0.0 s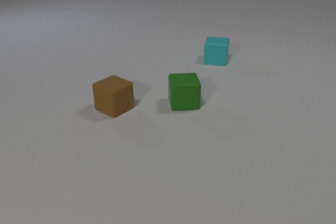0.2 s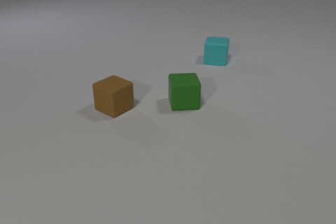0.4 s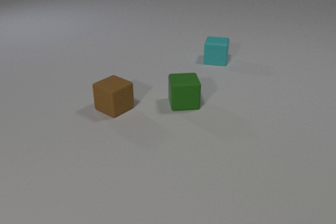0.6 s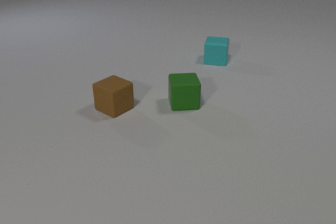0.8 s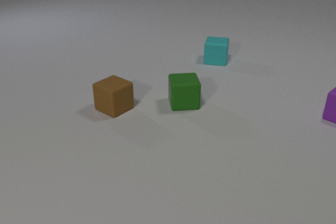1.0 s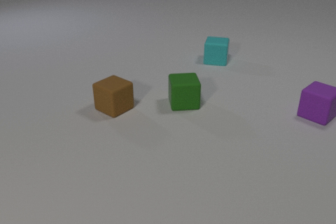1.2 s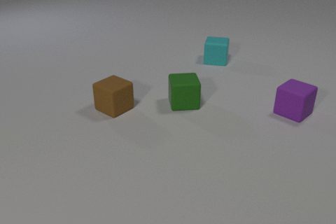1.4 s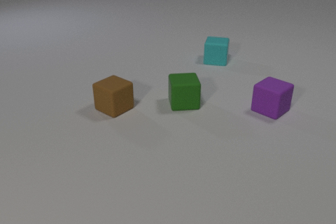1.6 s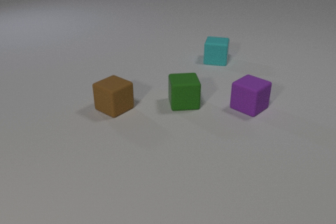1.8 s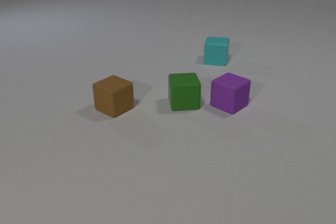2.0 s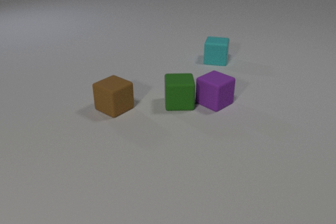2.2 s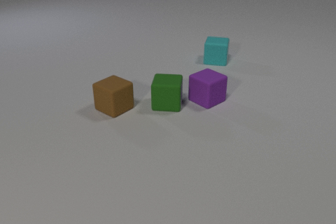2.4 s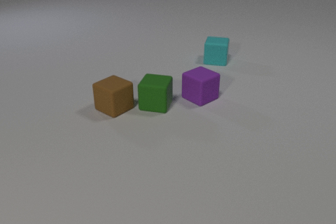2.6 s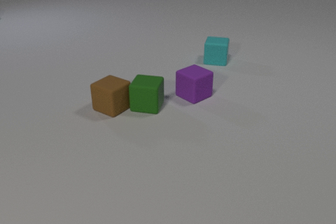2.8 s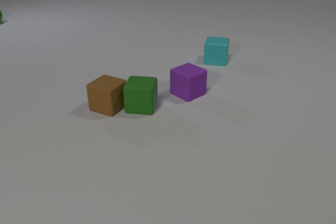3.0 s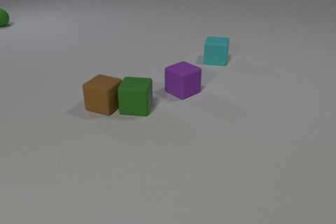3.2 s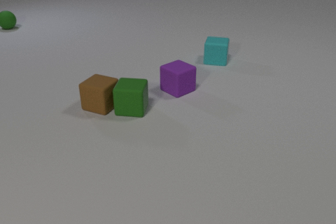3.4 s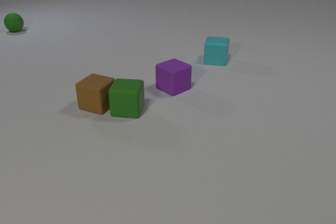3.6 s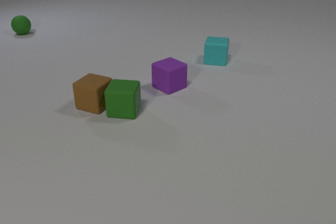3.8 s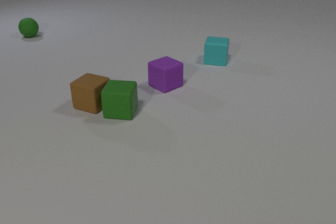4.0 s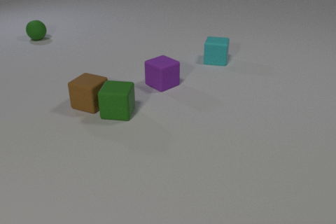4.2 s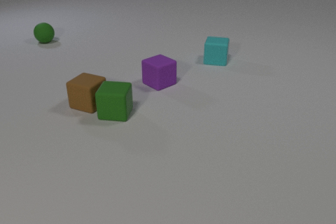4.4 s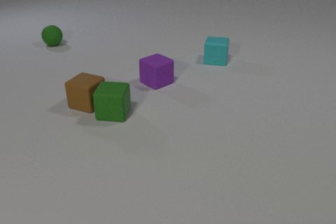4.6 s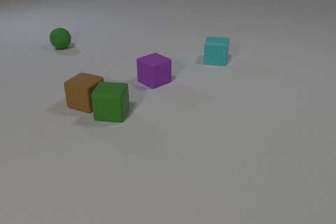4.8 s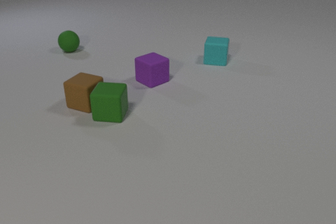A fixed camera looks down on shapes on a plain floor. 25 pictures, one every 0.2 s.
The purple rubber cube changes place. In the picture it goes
to the left.
0.0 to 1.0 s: The purple rubber cube comes in at the right edge, slides to the left.
1.0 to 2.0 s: The purple rubber cube slides to the left. The purple rubber cube and the green rubber cube collide.
2.0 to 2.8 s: The purple rubber cube slides to the left and away from the camera. The green rubber cube slides to the left. The green rubber sphere comes in at the left edge. The brown rubber cube slides to the left. The green rubber cube and the brown rubber cube collide.
2.8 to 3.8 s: The purple rubber cube slides to the left and away from the camera. The green rubber cube slides to the left. The green rubber sphere rolls toward the camera and to the right. The brown rubber cube slides to the left and away from the camera.
3.8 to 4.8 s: The purple rubber cube slides to the left and away from the camera. The green rubber cube slides to the left. The green rubber sphere rolls toward the camera and to the right. The brown rubber cube slides to the left.
What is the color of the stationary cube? cyan.
How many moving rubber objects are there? 4.
Are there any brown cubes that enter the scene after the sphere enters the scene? no.
